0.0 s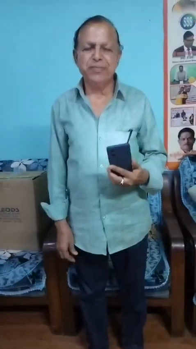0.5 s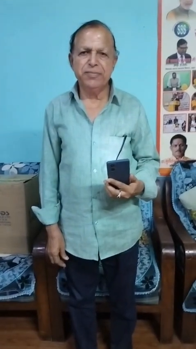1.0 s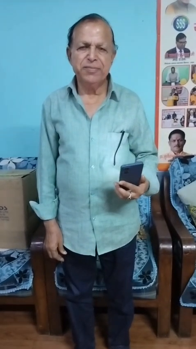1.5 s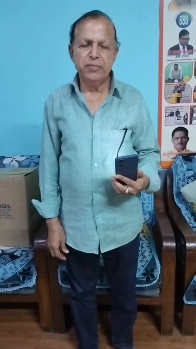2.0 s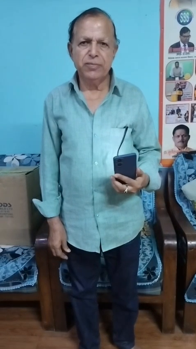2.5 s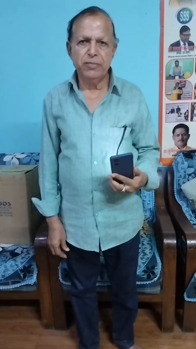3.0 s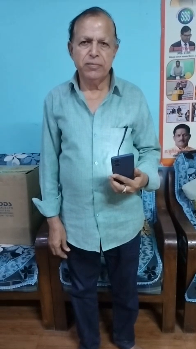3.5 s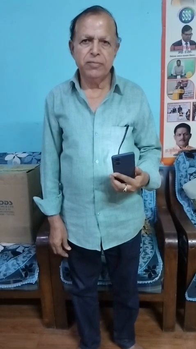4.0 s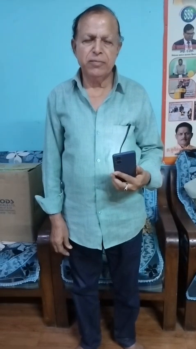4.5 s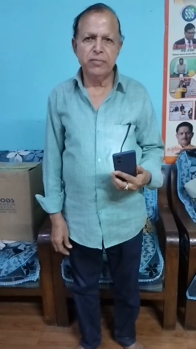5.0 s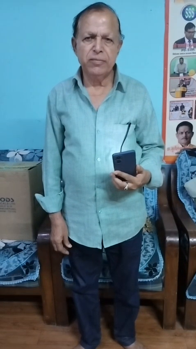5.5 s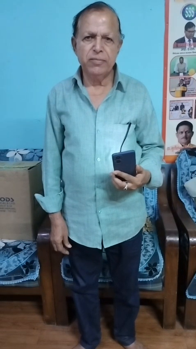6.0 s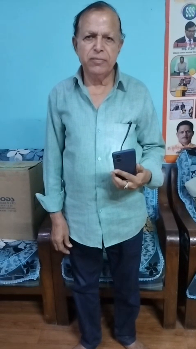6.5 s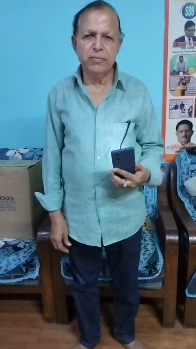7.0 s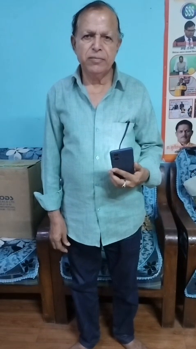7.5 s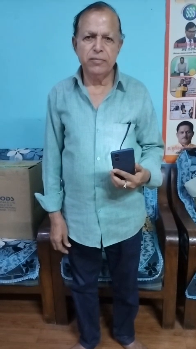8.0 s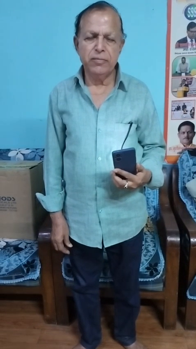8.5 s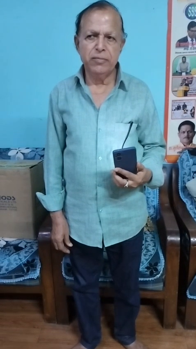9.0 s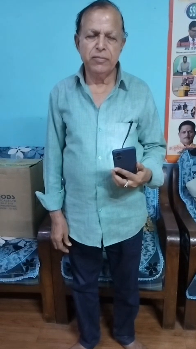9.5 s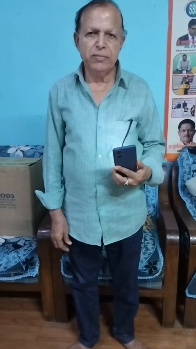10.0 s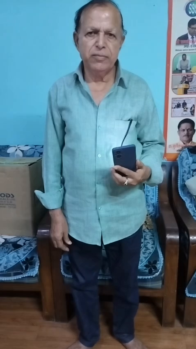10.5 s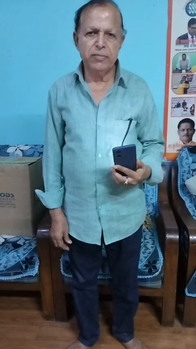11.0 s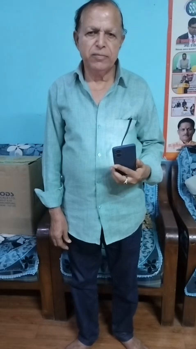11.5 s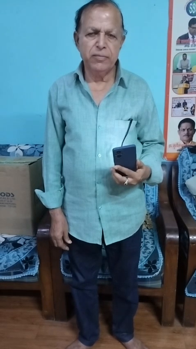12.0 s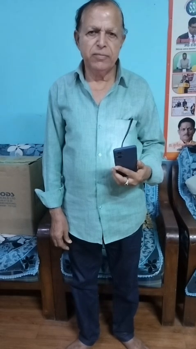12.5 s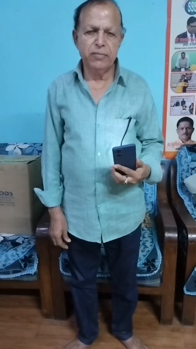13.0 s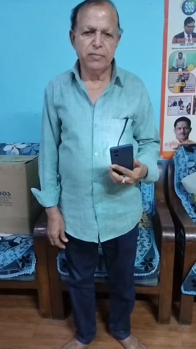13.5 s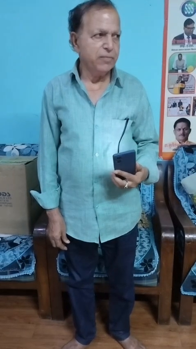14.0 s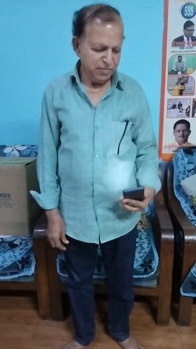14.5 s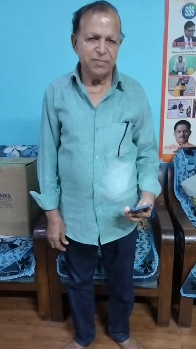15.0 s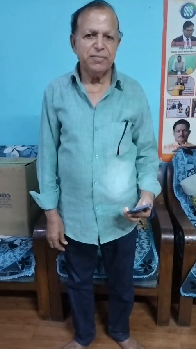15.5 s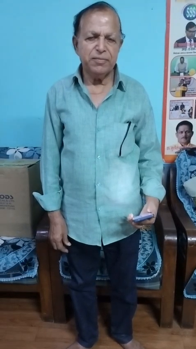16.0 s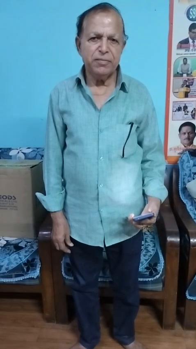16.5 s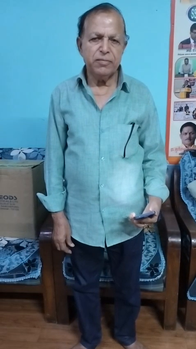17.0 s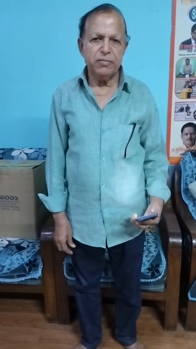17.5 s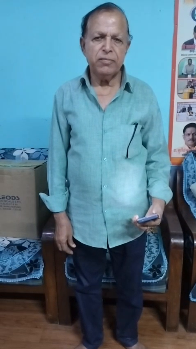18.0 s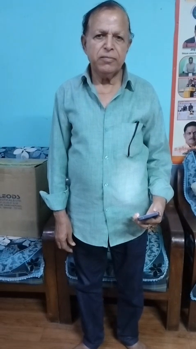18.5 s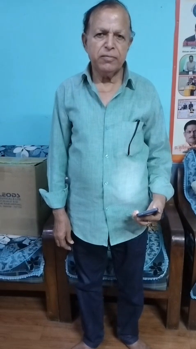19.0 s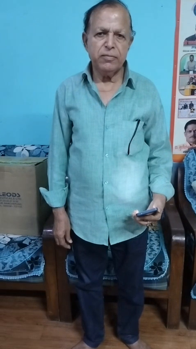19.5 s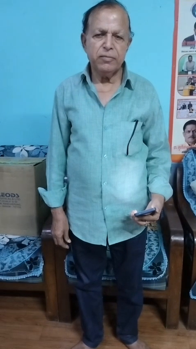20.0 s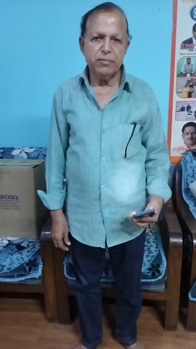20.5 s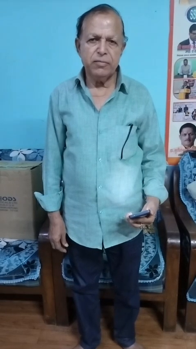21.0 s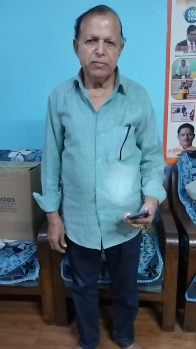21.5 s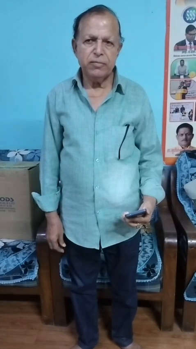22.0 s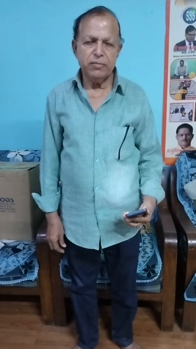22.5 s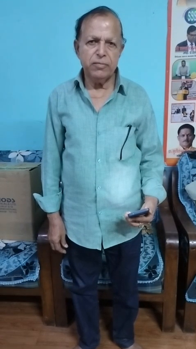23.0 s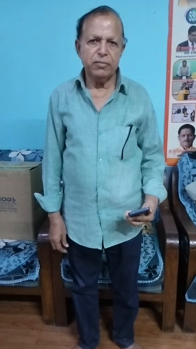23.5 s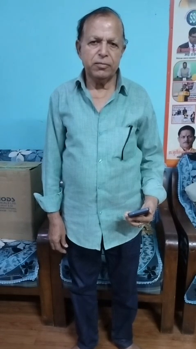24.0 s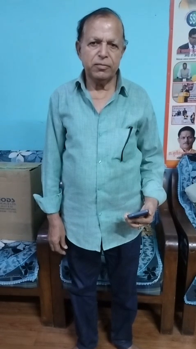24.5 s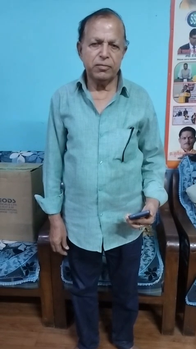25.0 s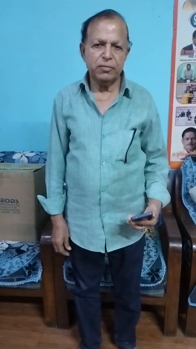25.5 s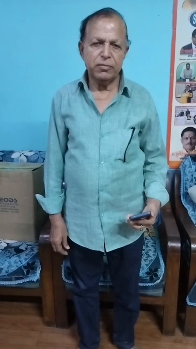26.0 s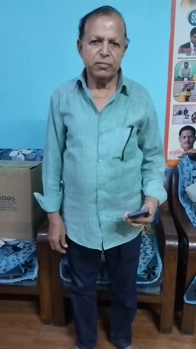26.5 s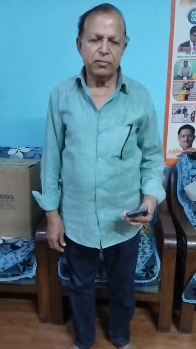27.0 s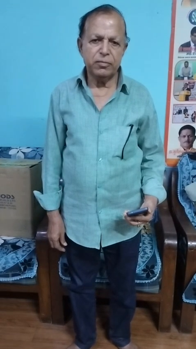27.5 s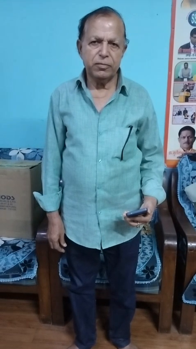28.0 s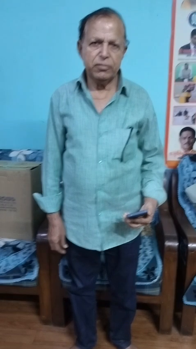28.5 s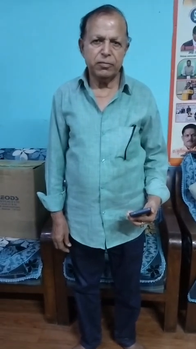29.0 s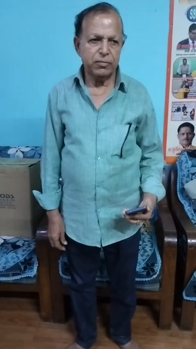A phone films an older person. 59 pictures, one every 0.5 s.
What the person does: Standing.
